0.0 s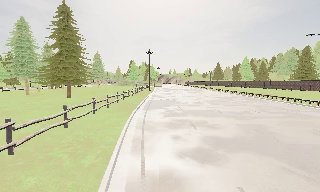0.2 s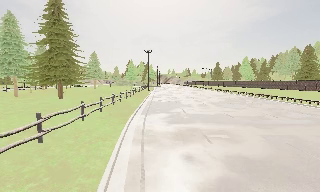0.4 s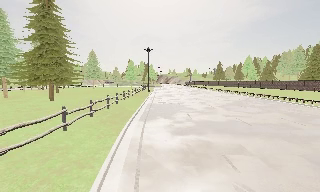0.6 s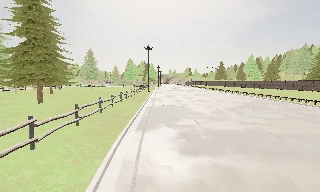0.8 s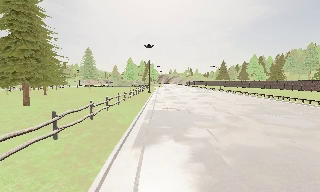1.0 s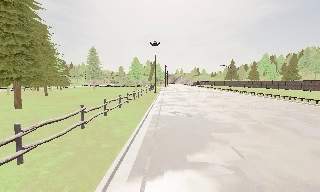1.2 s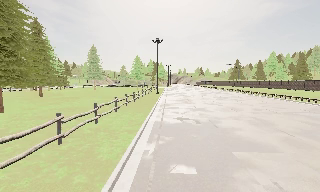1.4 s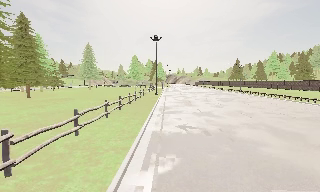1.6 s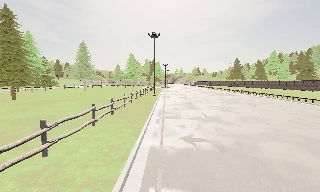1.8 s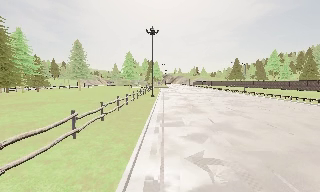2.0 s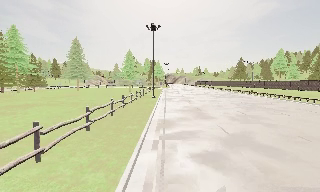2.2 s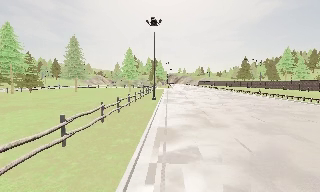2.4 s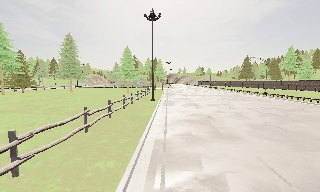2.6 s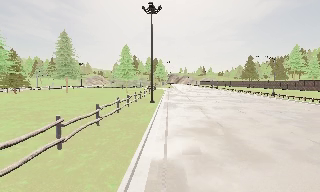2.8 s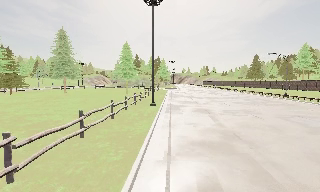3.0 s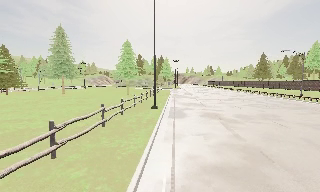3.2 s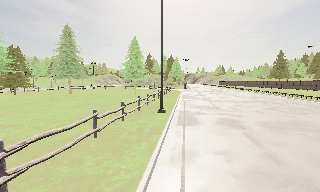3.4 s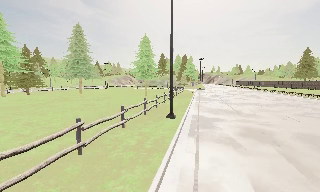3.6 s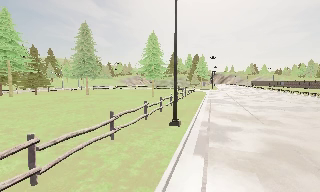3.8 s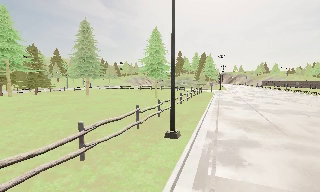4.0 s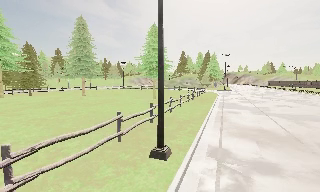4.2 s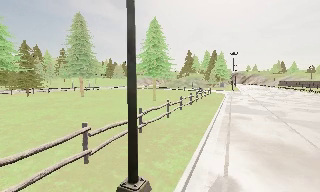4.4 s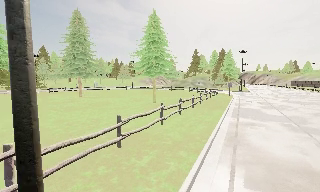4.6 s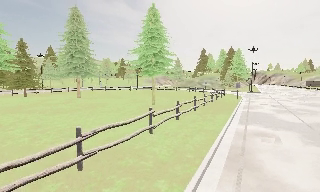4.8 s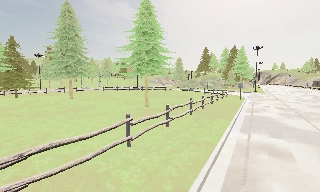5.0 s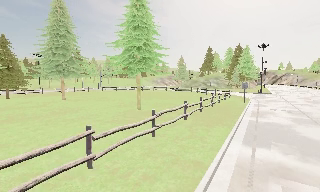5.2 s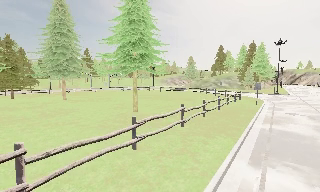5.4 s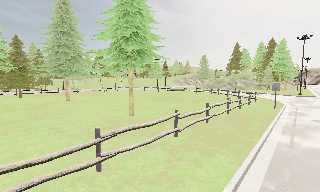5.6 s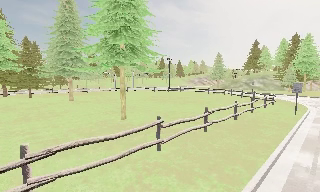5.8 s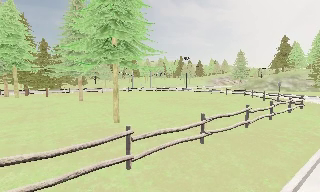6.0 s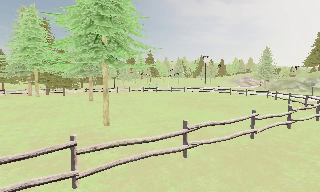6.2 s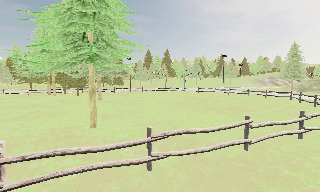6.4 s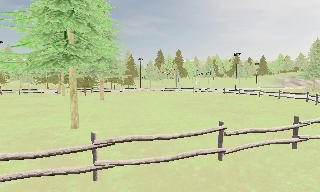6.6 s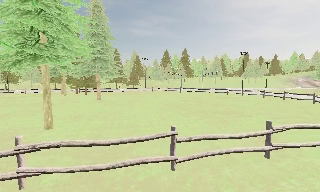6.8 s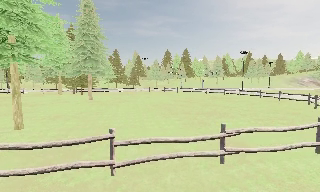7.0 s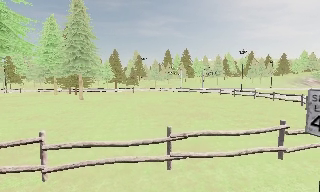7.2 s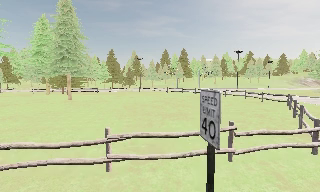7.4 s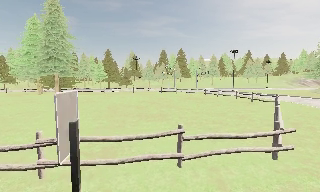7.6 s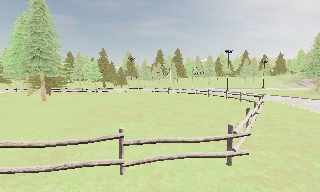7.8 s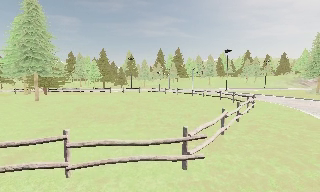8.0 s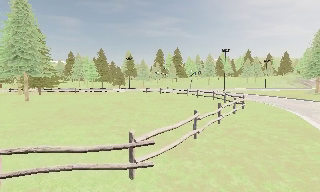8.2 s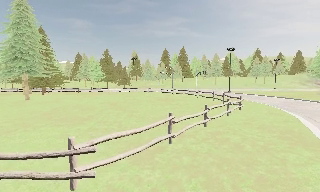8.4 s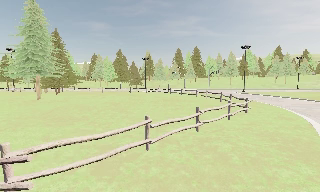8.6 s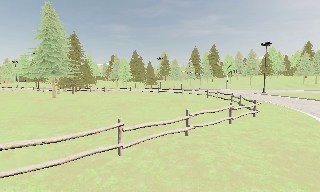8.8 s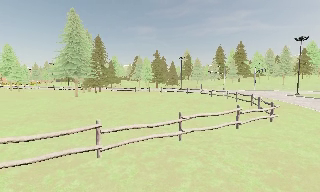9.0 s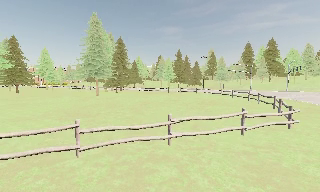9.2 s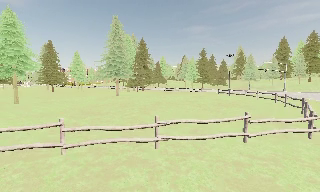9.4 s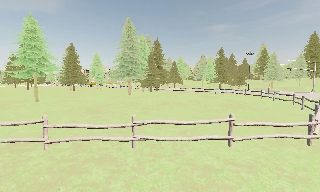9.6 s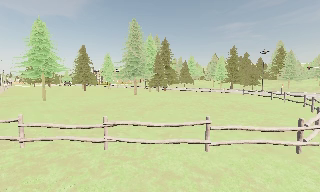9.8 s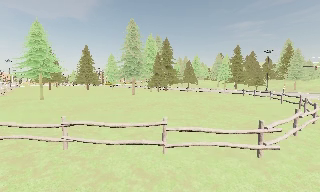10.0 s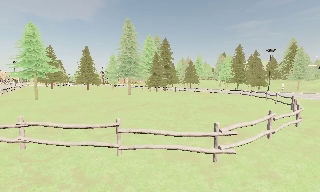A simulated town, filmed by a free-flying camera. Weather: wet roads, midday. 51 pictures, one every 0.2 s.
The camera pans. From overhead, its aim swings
counterclockwise.
0.0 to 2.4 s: The camera travels forward, about 25 m, so what stands in front looms larger.
2.4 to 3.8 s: The camera pans to its left, which is counterclockwise from overhead, by about 20 degrees. It travels forward, about 15 m, so what stands in front looms larger.
3.8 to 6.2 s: The camera pans to its left, which is counterclockwise from overhead, by about 50 degrees. It travels forward and to its right, about 25 m.
6.2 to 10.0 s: The camera pans to its left, which is counterclockwise from overhead, by about 75 degrees. It travels to its right, about 35 m, so close, fixed things drift to the left.
The film runs forward here.
